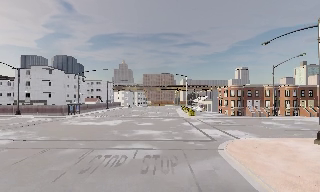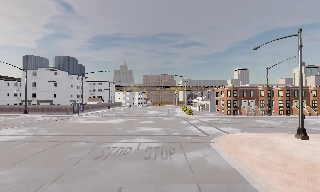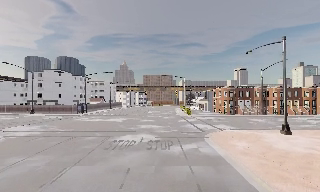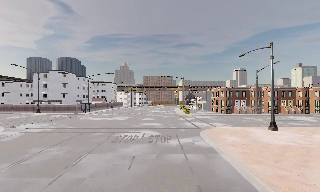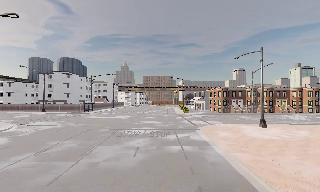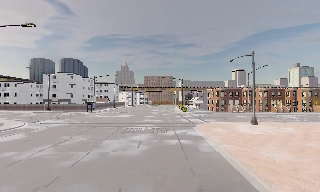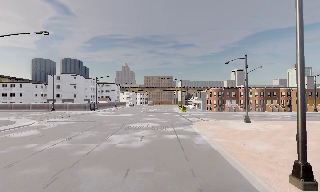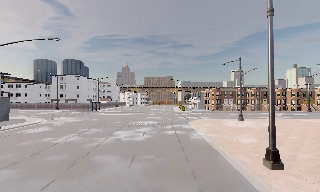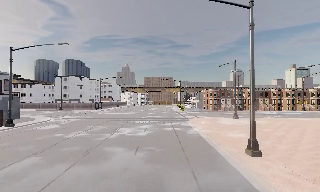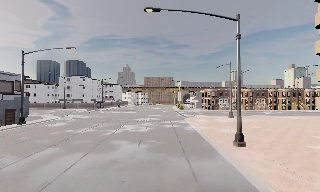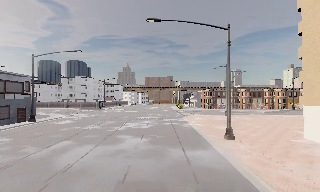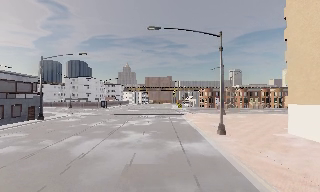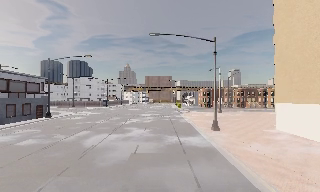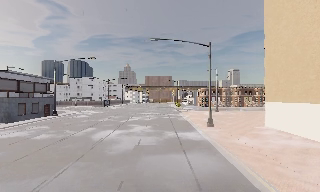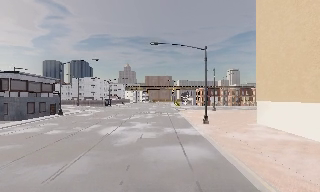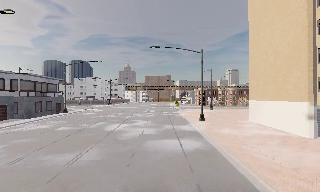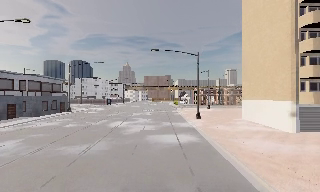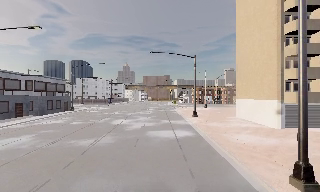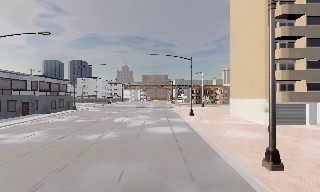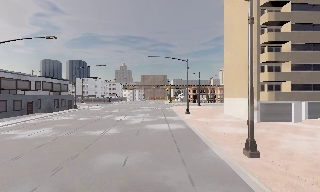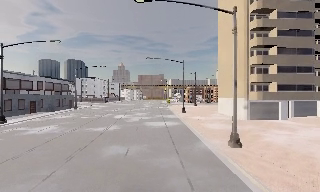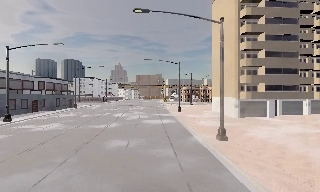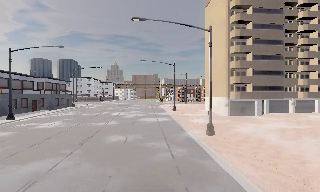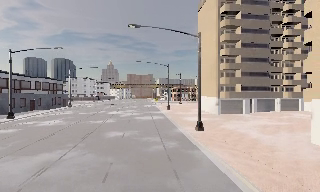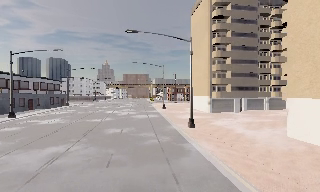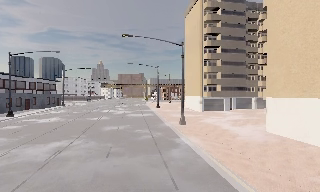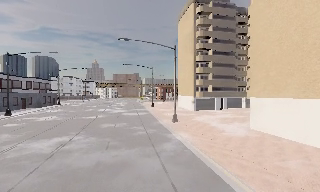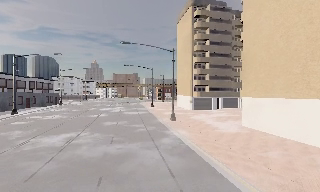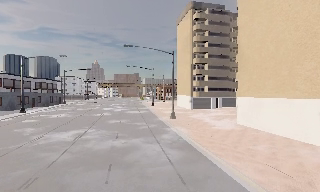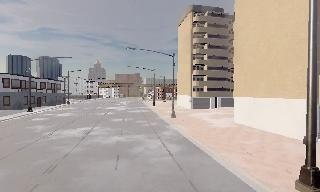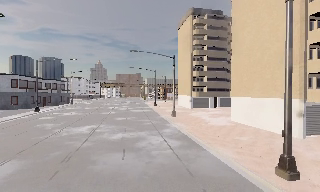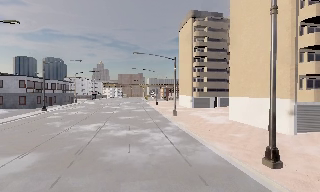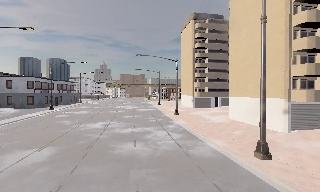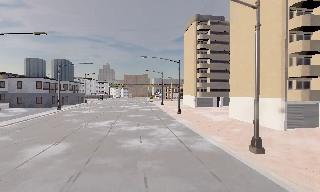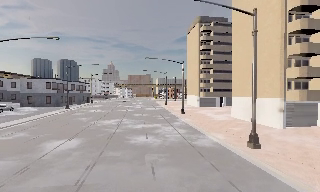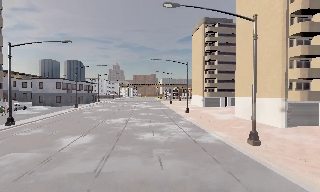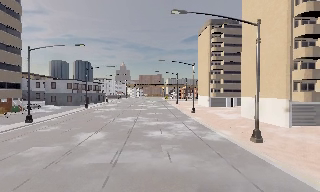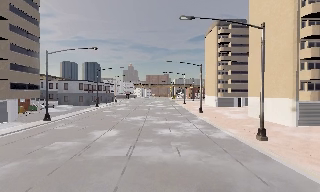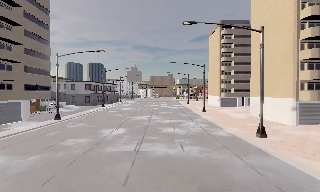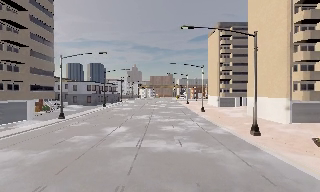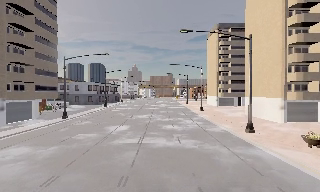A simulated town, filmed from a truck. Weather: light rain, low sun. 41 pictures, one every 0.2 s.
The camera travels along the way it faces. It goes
backward.
0.0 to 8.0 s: The camera travels backward, about 60 m, so what stands in front gets smaller. It loses speed.
The film runs backward here.
